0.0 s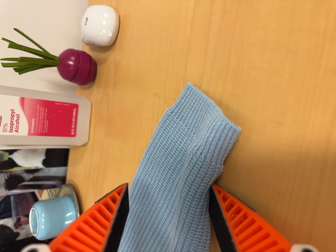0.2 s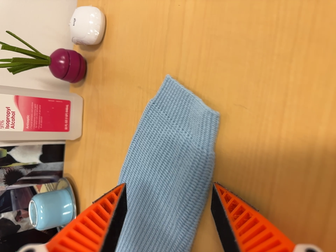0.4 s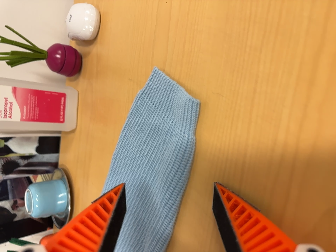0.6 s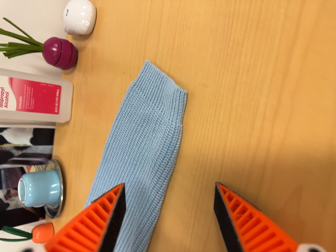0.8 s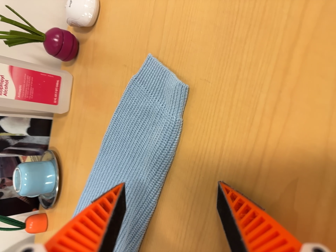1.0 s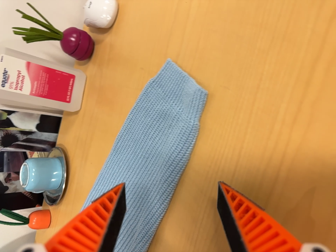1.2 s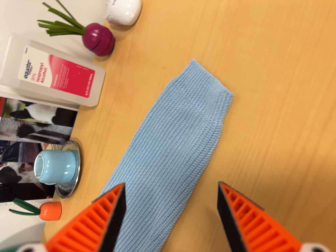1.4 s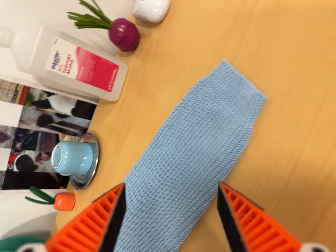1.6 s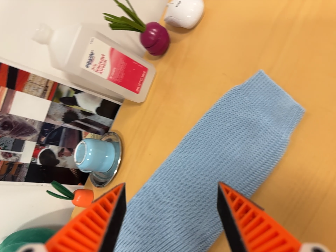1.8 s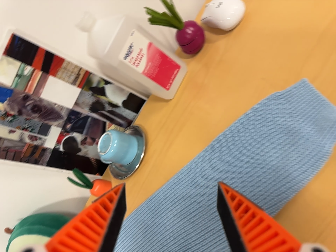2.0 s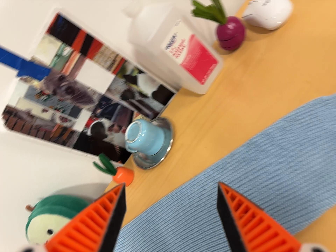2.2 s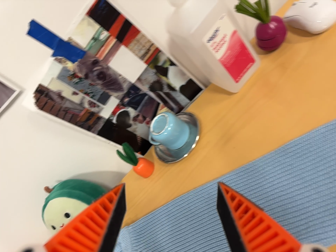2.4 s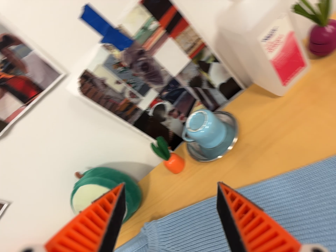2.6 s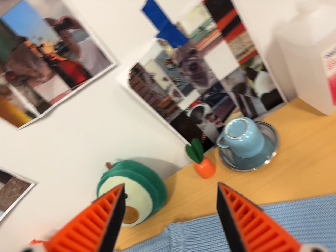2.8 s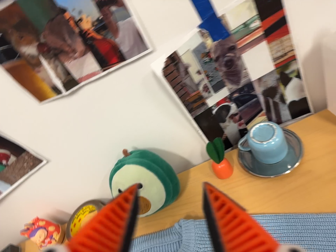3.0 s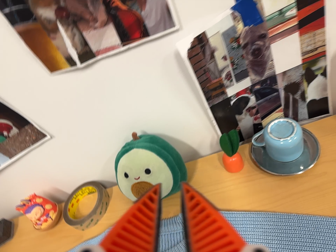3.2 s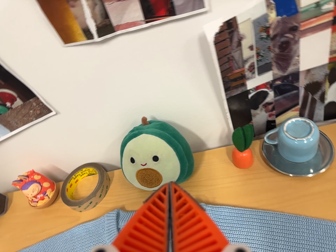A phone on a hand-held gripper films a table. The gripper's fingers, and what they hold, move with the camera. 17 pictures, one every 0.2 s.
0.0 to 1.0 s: The camera travels backward and toward the bottom of its view, about 8 cm, so what stands in front gets smaller.
1.0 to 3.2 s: The camera travels to its left, about 40 cm, so close, fixed things drift to the right. Its aim tips toward the bottom of its view by about 10 degrees, and the scene shifts upward. It rolls about its line of sight by about 60 degrees, and the scene rotates clockwise.
The film runs backward here.
